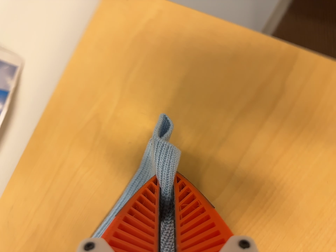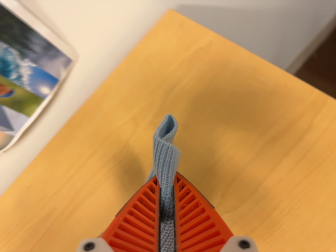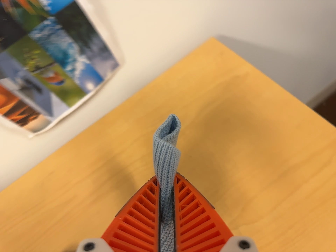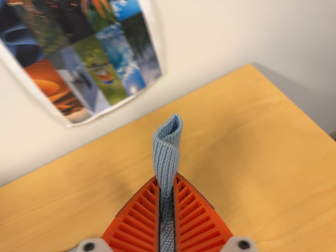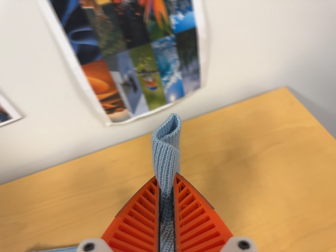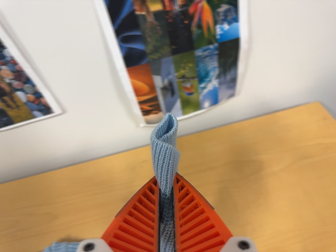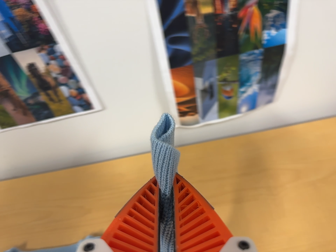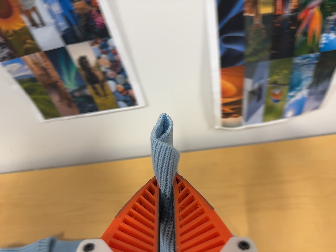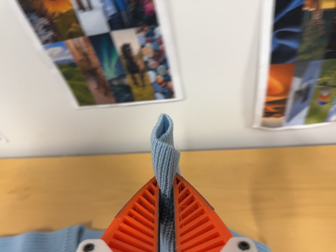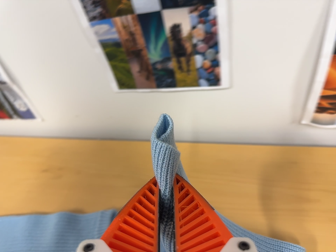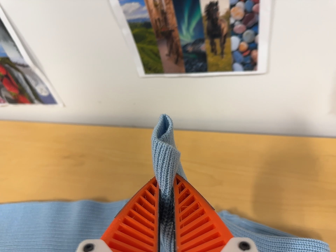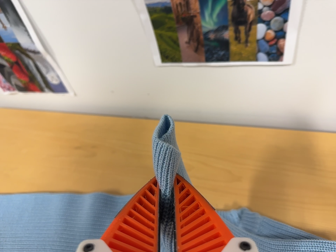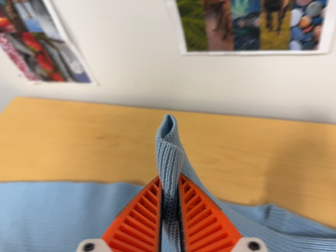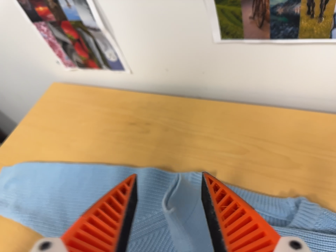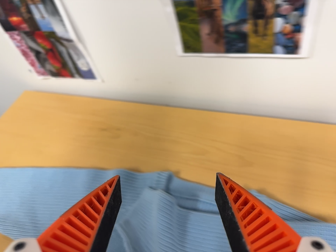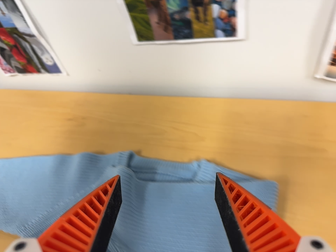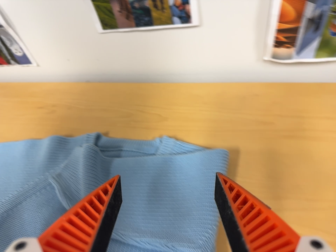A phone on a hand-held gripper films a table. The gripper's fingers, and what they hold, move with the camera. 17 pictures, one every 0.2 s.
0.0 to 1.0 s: The camera travels to its left and backward, about 26 cm, so close, fixed things drift to the right. Its aim tips toward the top of its view by about 15 degrees, and the scene shifts downward. It rolls about its line of sight by about 45 degrees, and the scene rotates clockwise.
1.0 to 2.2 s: The scene slides to the right, as the camera pans about 15 degrees to its left. It travels to its left, about 22 cm, so close, fixed things drift to the right. It rolls about its line of sight by about 20 degrees, and the scene rotates clockwise.
2.2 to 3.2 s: The camera travels backward, toward the bottom of its view and to its right, about 16 cm, so what stands in front gets smaller.
The film runs forward here.
